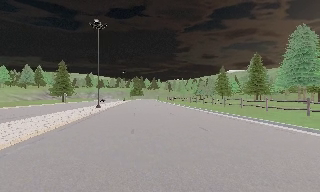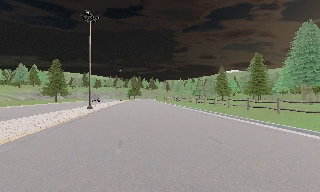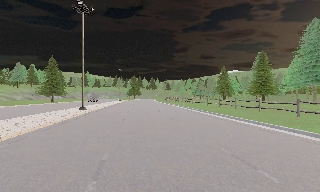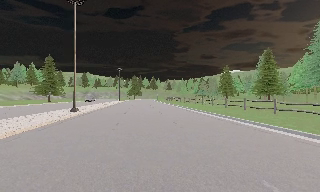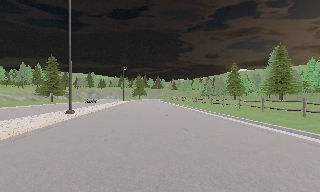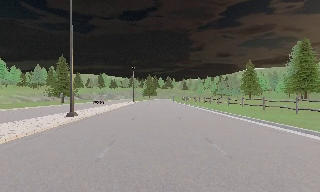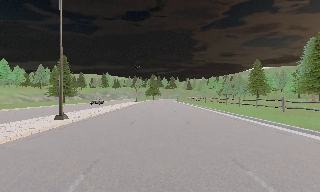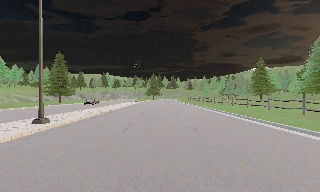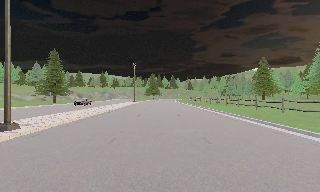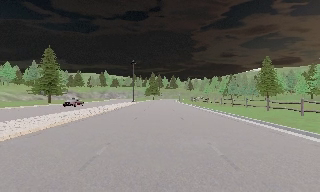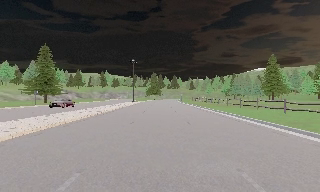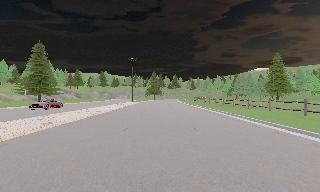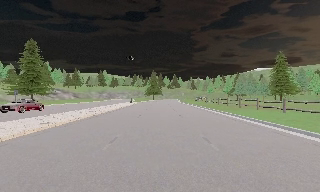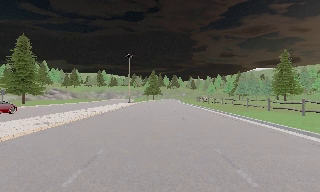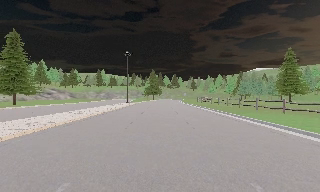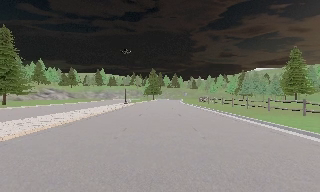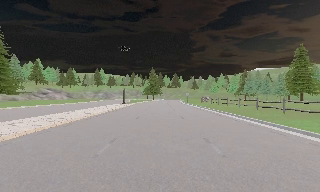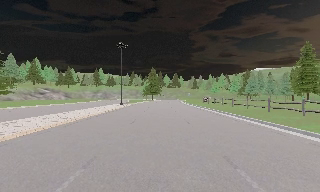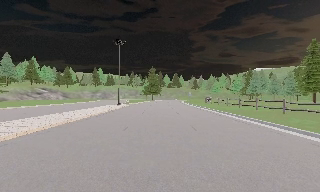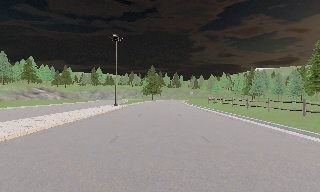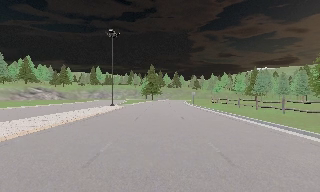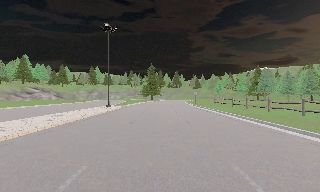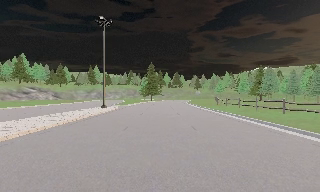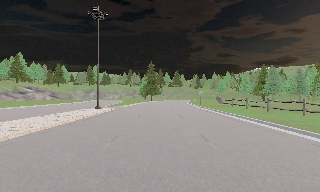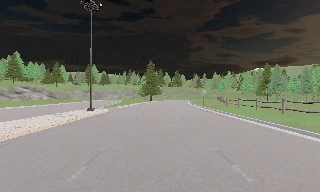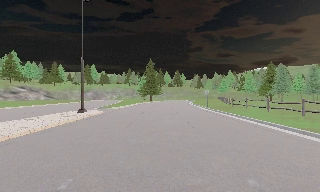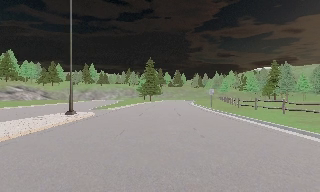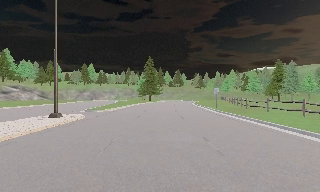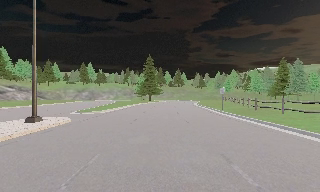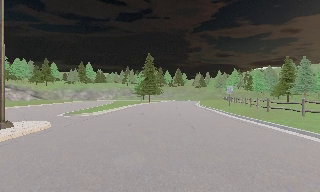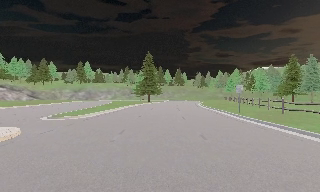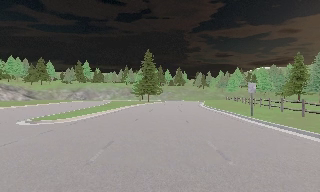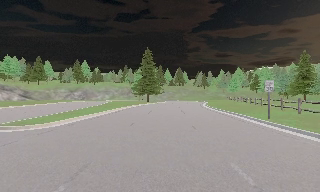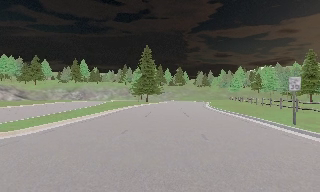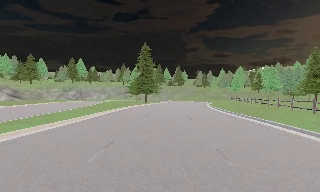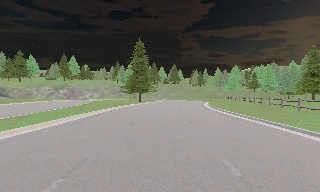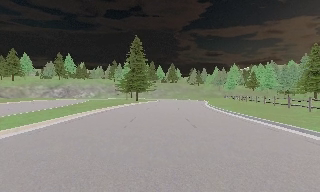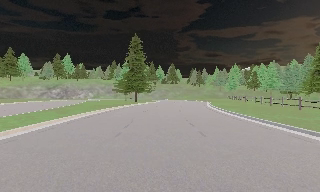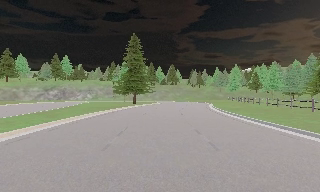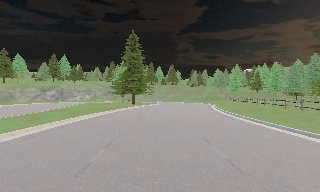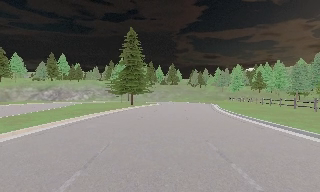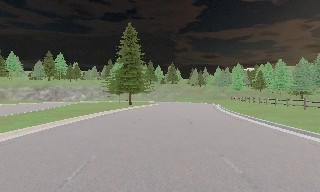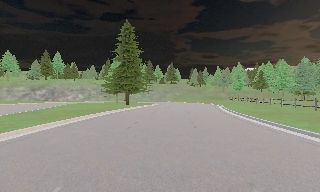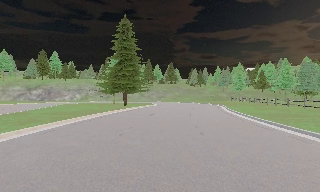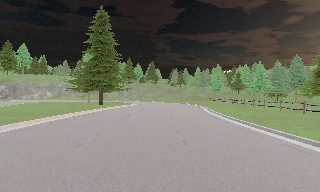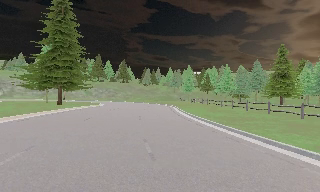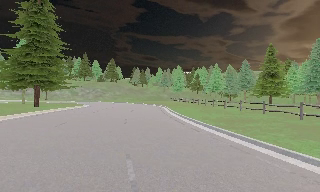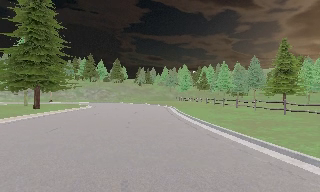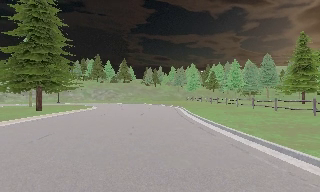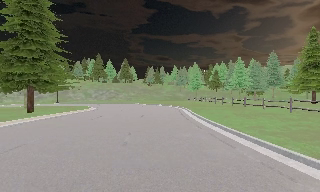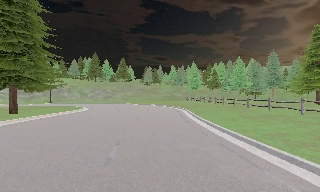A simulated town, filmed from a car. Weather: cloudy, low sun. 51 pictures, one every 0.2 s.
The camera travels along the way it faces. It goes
forward.
0.0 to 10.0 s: The scene slides to the left, as the camera pans about 10 degrees to its right. It travels forward, about 90 m, so what stands in front looms larger.
The film runs forward here.
